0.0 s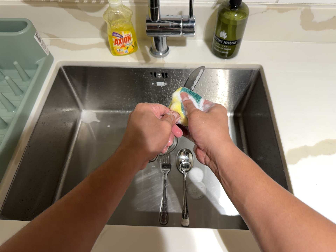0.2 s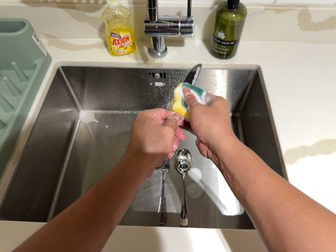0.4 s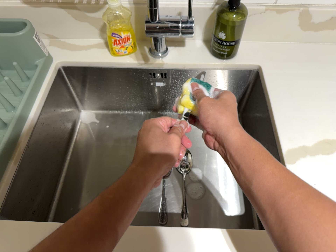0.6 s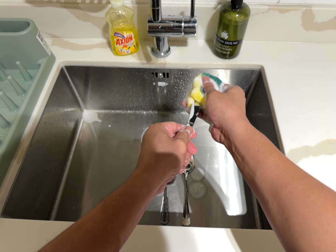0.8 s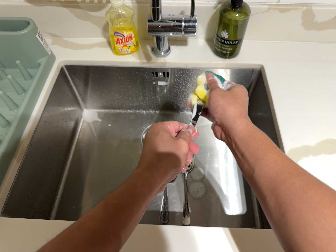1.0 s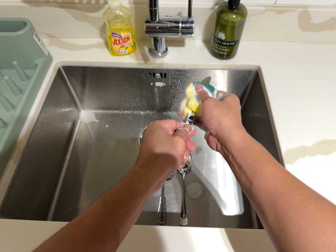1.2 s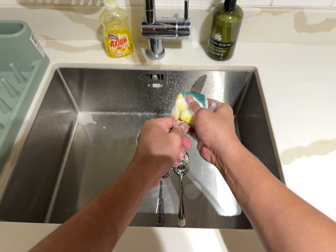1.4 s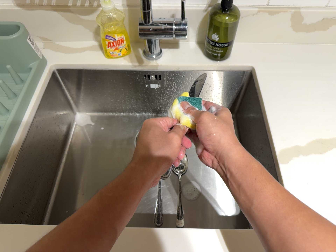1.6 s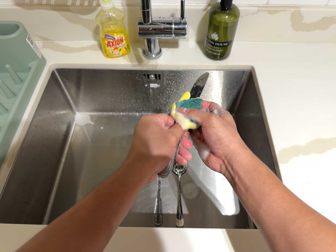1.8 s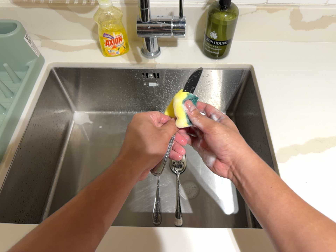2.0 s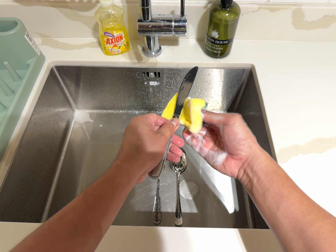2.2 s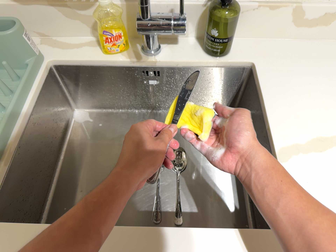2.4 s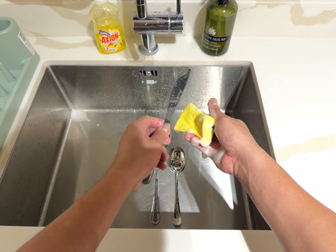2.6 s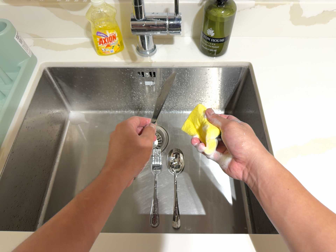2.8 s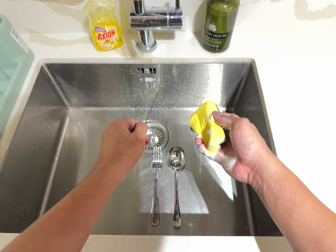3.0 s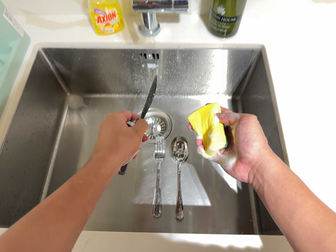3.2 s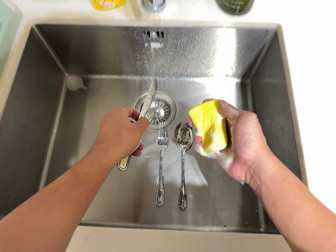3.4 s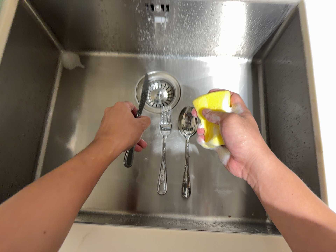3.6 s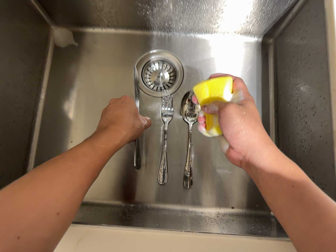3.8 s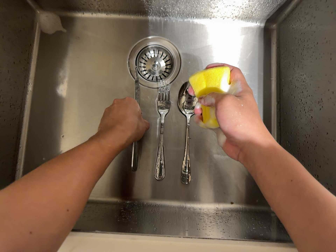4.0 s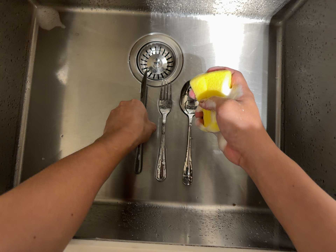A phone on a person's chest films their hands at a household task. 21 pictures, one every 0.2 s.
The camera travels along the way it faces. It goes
forward.
0.0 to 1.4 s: The camera keeps its place and its aim.
1.4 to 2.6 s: The camera shifts only a little, or ends up much as it began.
2.6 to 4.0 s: The camera travels forward and toward the top of its view, about 24 cm, so what stands in front looms larger. Its aim tips toward the bottom of its view by about 30 degrees.
The film runs backward here.
